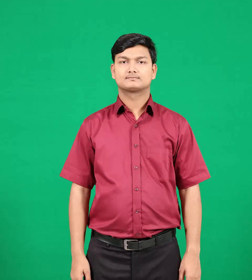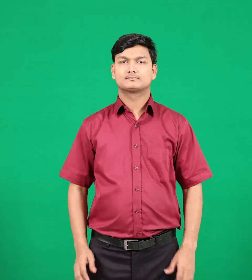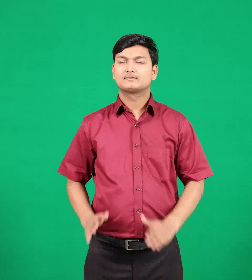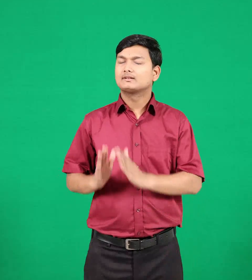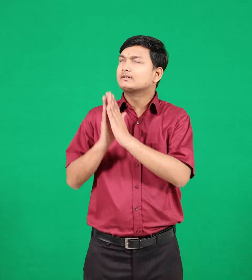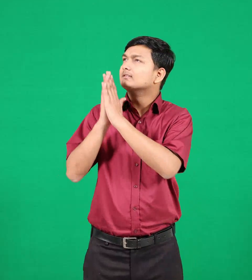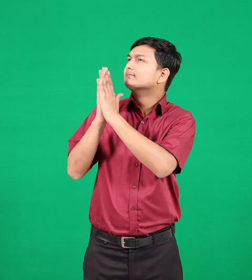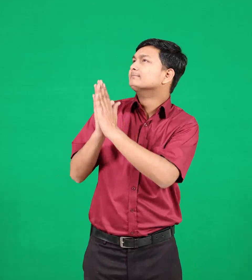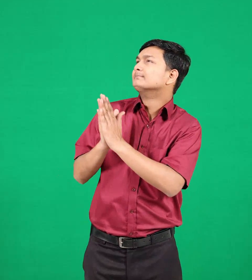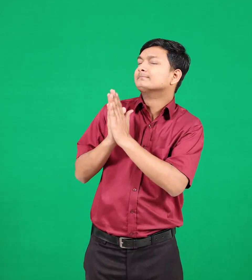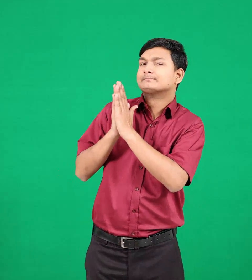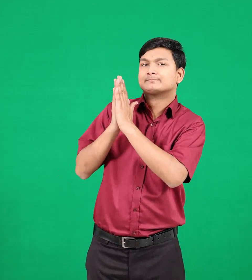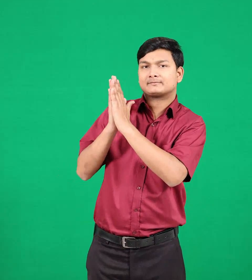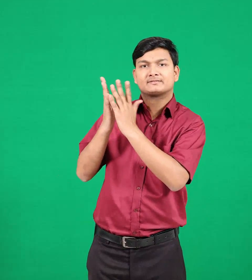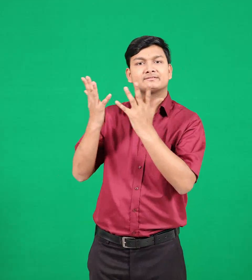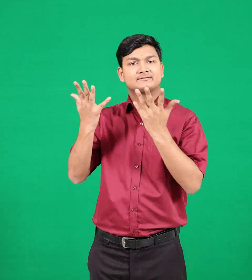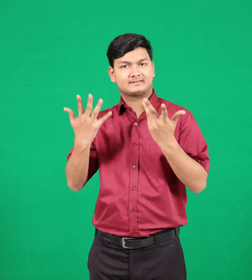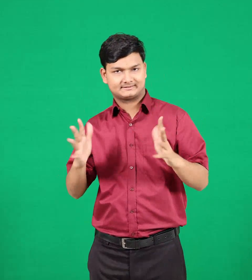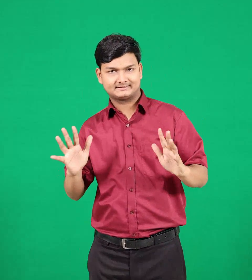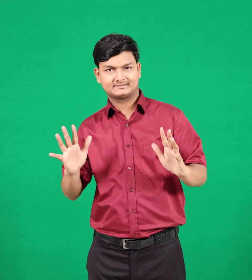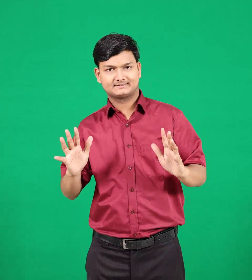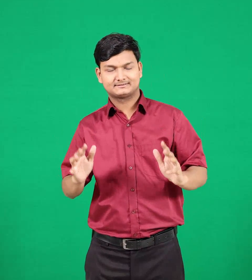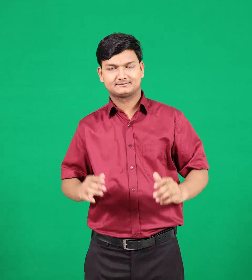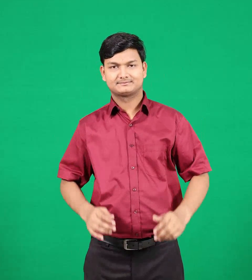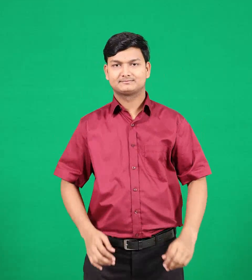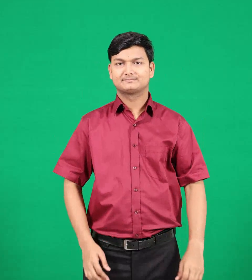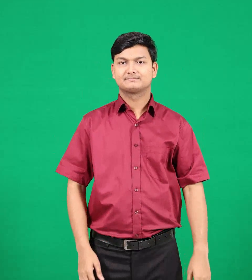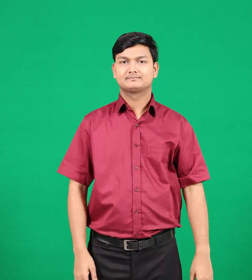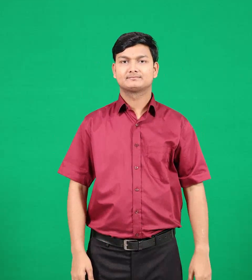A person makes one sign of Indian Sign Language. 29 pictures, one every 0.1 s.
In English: prayed
